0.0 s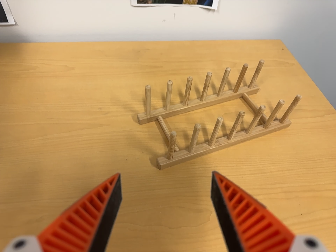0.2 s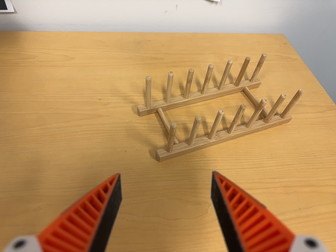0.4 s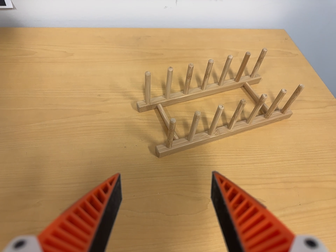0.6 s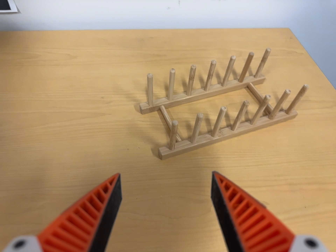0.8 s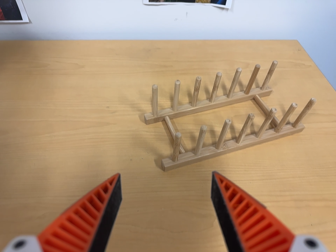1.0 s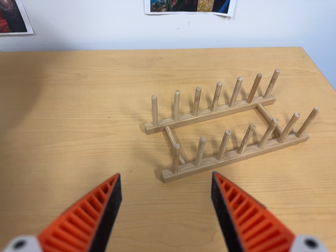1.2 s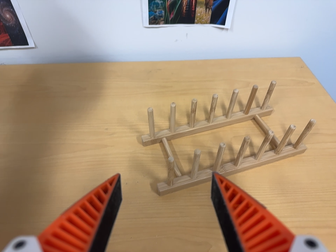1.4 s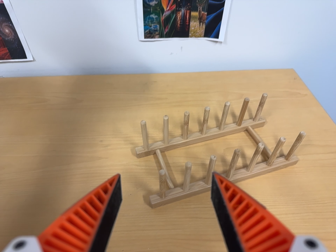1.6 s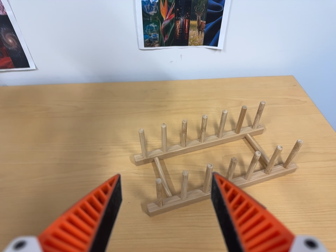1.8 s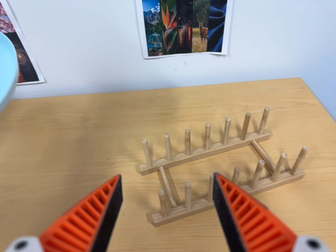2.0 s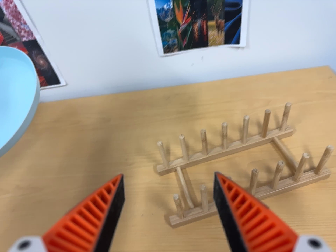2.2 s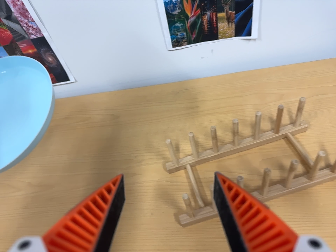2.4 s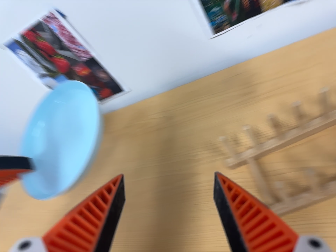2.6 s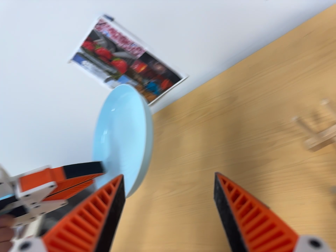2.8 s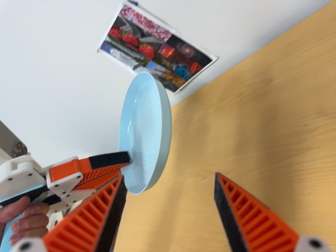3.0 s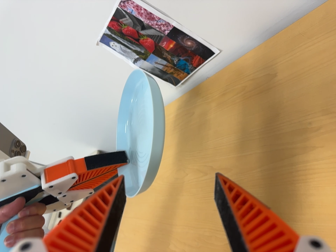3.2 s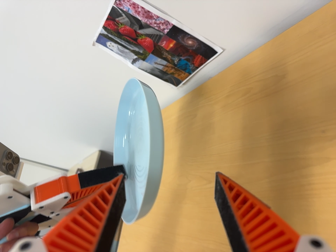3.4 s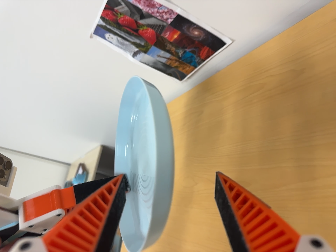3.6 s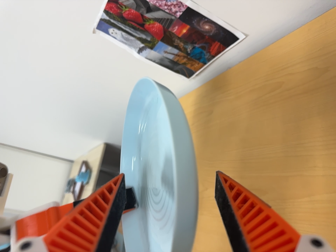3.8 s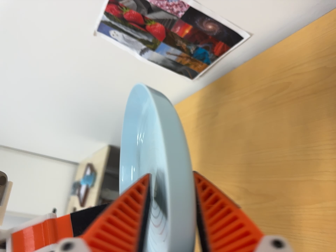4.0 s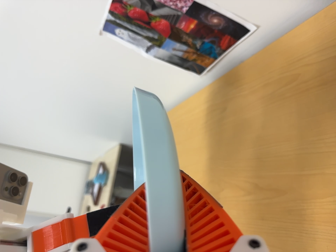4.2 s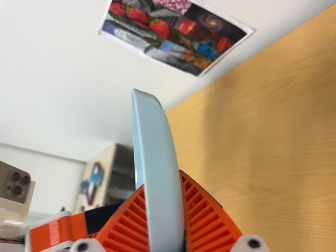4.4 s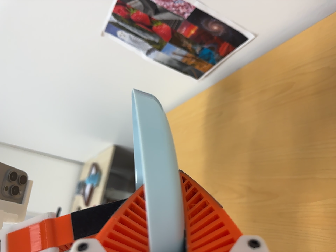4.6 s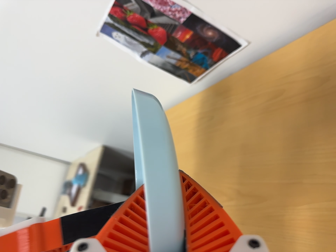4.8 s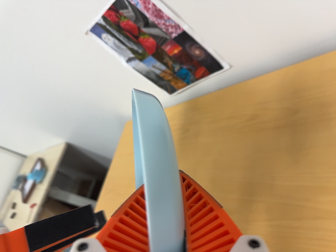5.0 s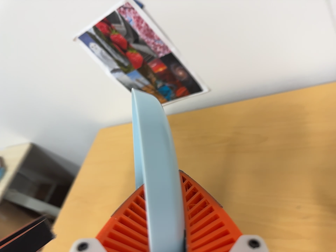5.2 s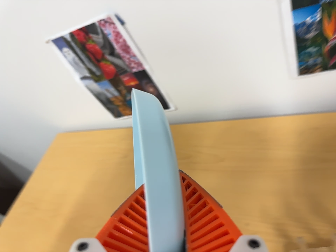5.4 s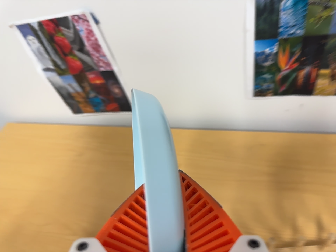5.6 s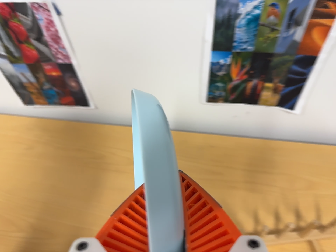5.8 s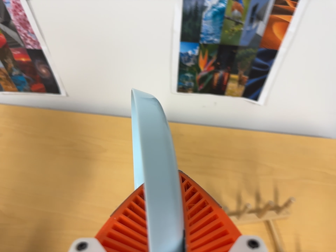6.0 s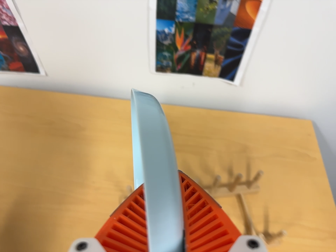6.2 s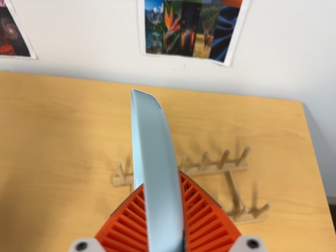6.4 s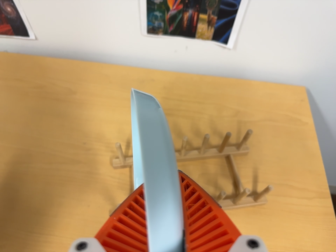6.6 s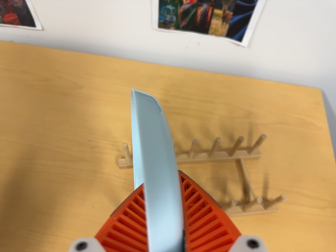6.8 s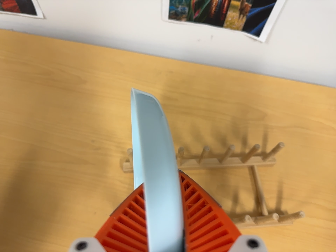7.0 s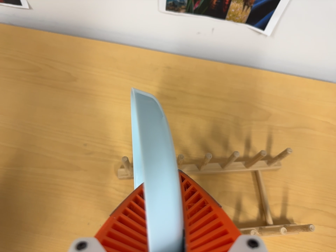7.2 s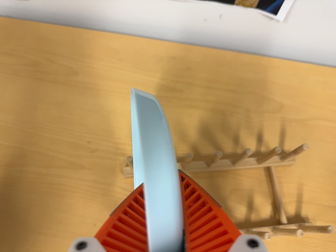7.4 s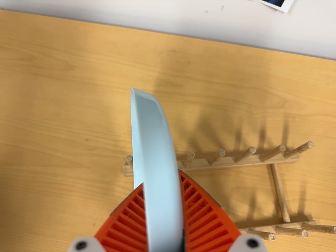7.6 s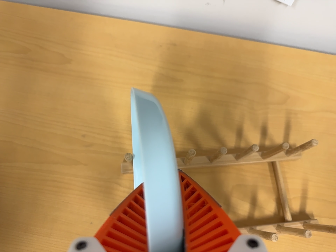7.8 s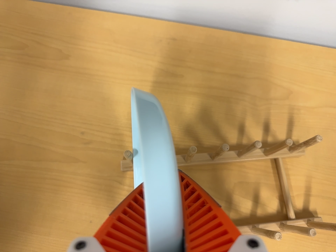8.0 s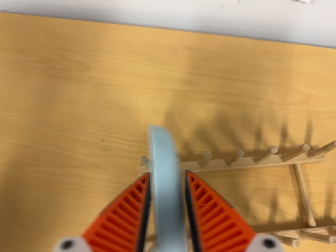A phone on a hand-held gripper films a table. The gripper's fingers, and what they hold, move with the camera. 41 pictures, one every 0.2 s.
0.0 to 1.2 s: The camera shifts only a little, or ends up much as it began.
1.2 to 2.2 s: The camera pans to its left by about 15 degrees. It travels to its right and toward the top of its view, about 8 cm.
2.2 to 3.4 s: The camera swings to its left by about 45 degrees, and the scene slides to the right. It travels forward, toward the top of its view and to its right, about 18 cm. Its aim tips toward the bottom of its view by about 15 degrees. It rolls about its line of sight by about 20 degrees, and the scene rotates counterclockwise.
3.4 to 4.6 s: The camera shifts only a little, or ends up much as it began.
4.6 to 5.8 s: The camera swings to its right by about 50 degrees, and the scene slides to the left. It travels backward and to its left, about 14 cm. It rolls about its line of sight by about 30 degrees, and the scene rotates clockwise.
5.8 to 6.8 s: The camera travels forward, about 6 cm, so what stands in front looms larger. Its aim tips toward the bottom of its view by about 10 degrees, and the scene shifts upward.
6.8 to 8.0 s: The camera travels forward and toward the top of its view, about 9 cm, so what stands in front looms larger.
The film runs forward here.
